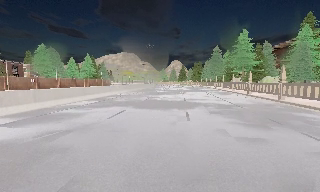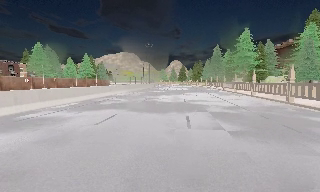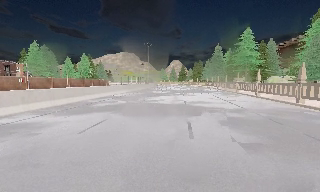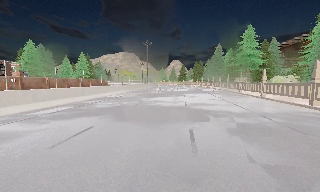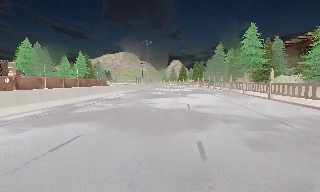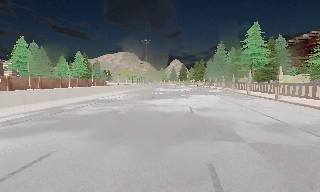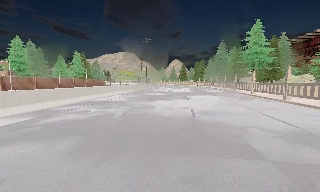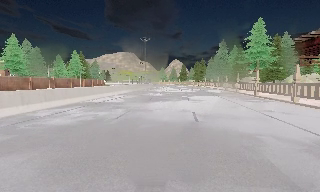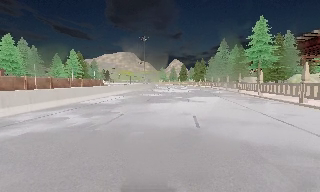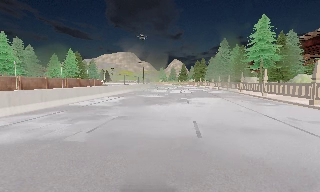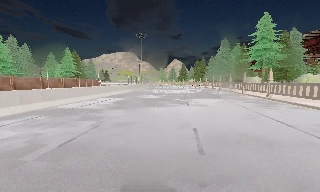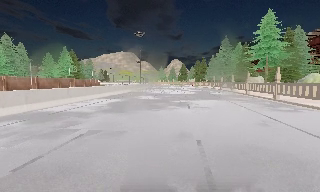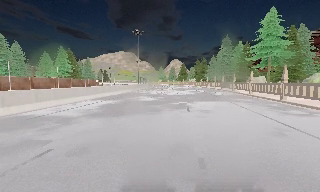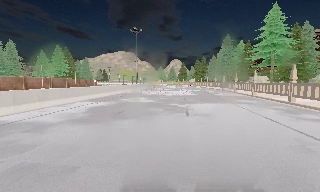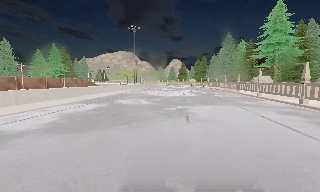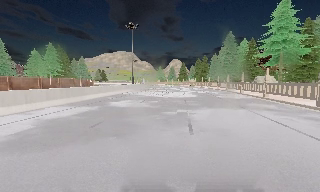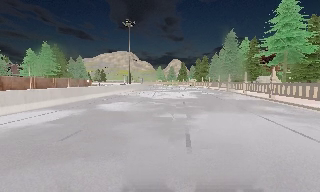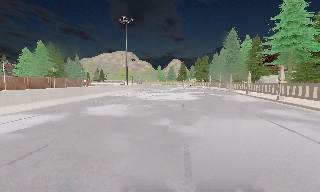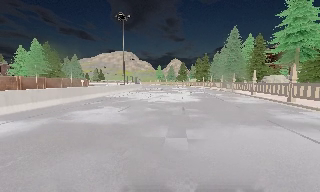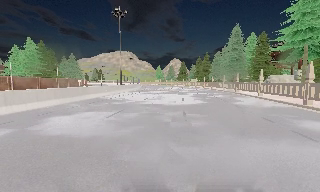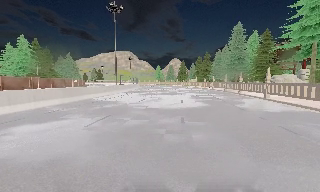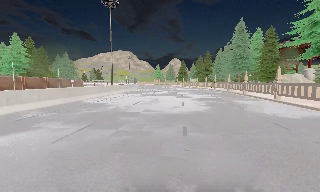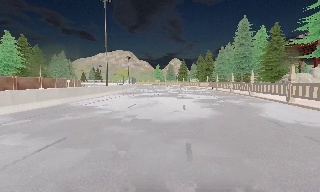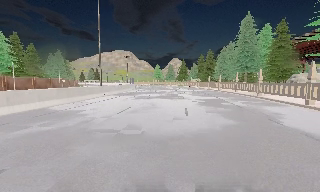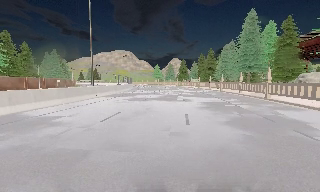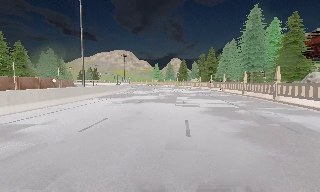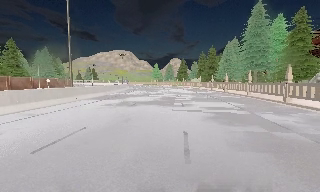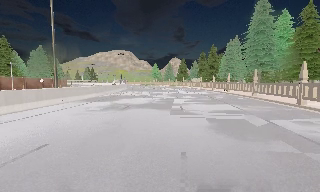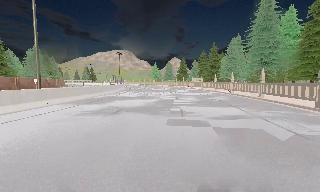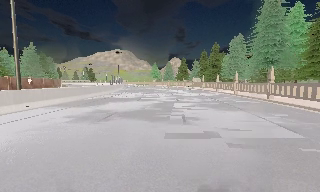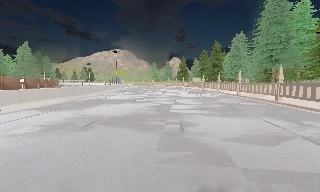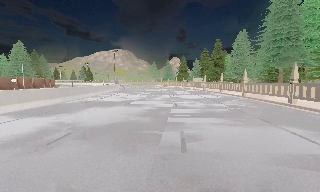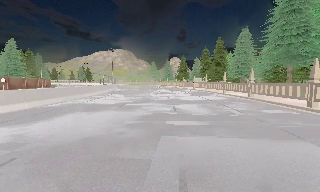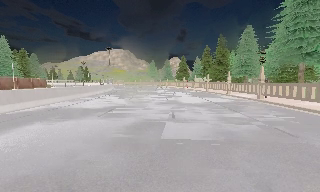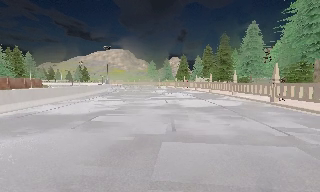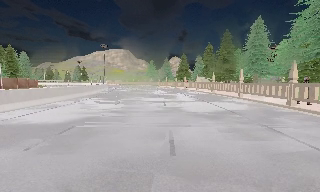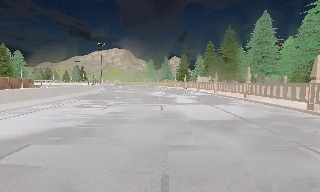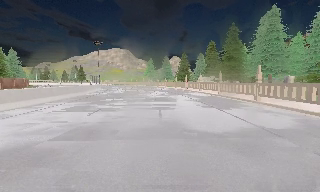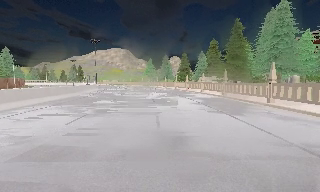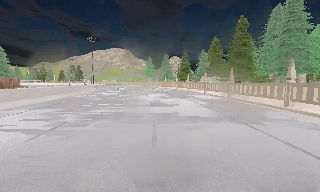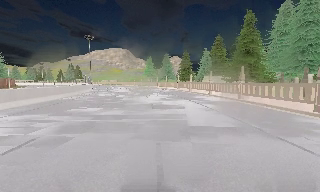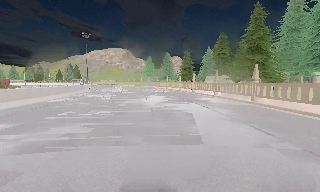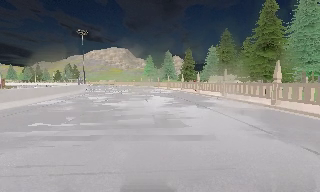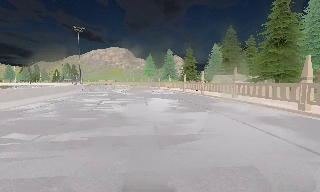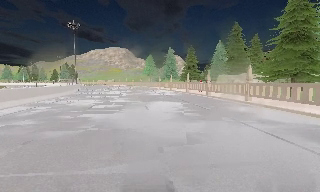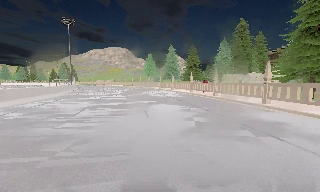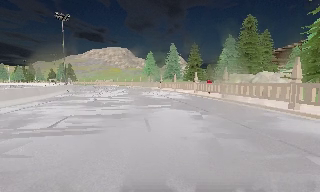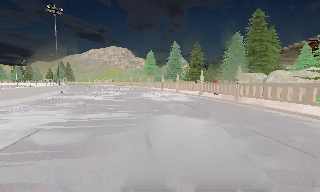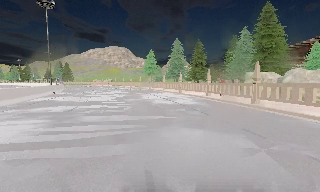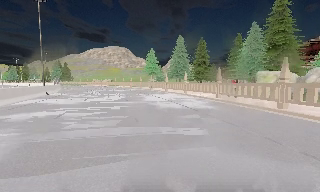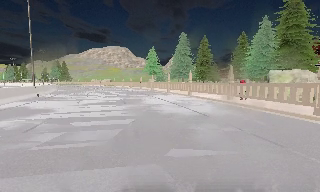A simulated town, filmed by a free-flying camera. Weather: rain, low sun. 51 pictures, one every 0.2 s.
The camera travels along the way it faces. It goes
forward.
0.0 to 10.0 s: The camera travels forward, about 75 m, so what stands in front looms larger. It gains speed.
The film runs forward here.
